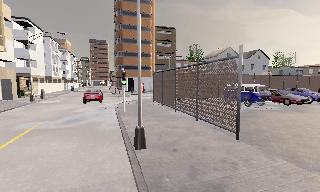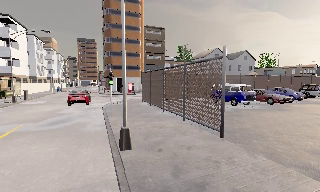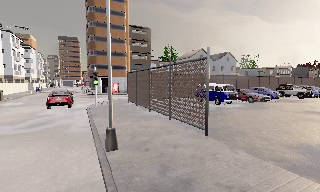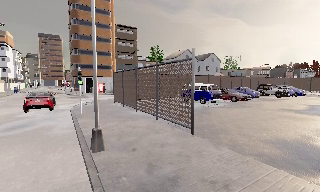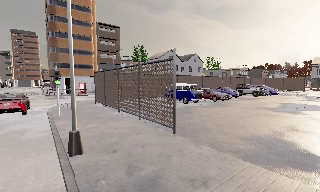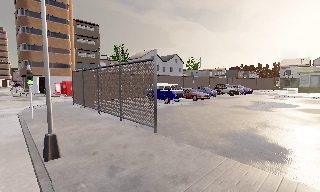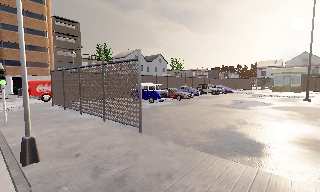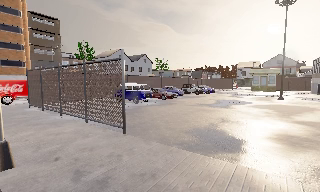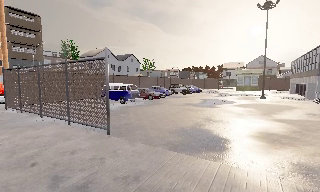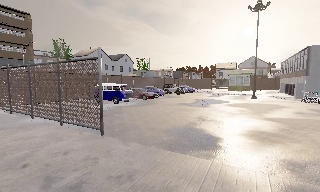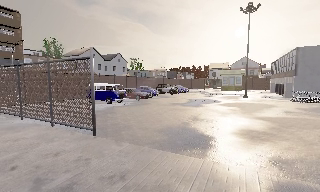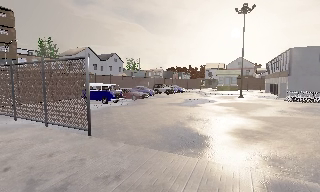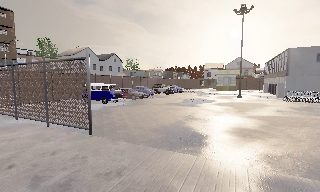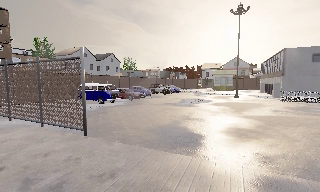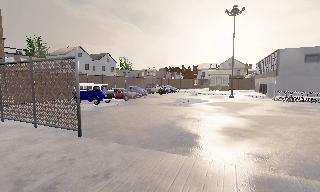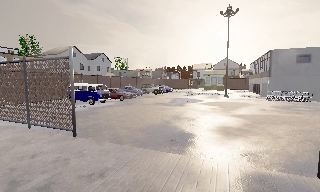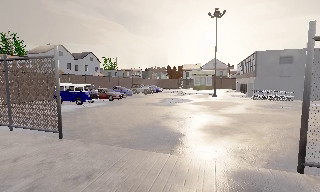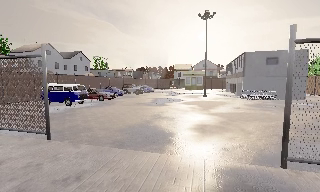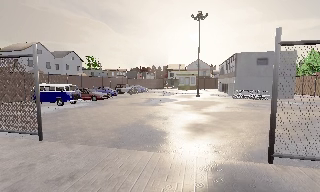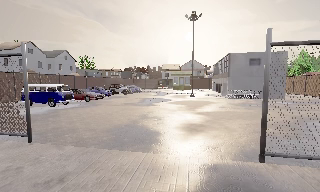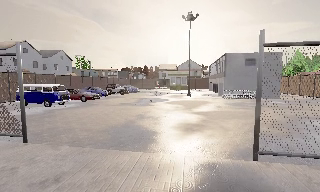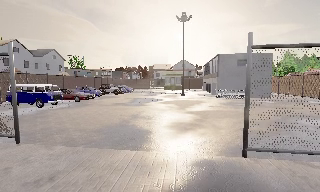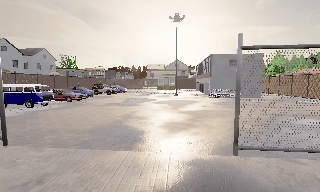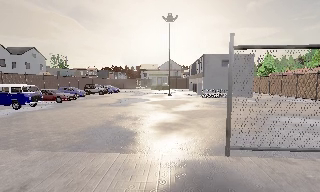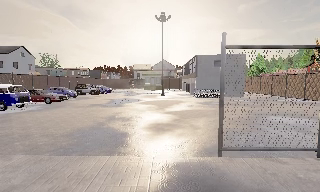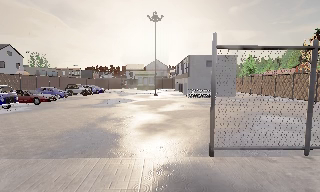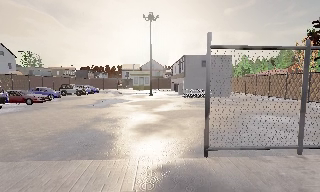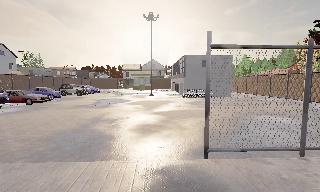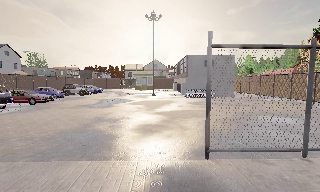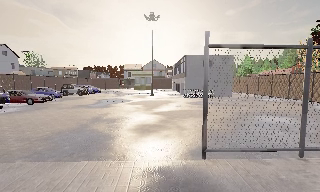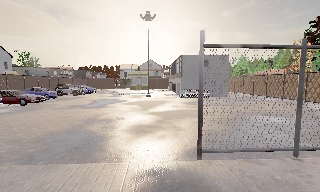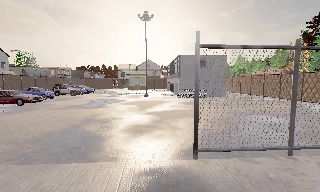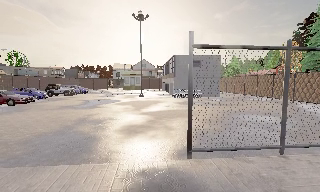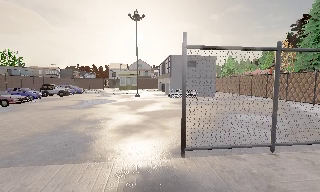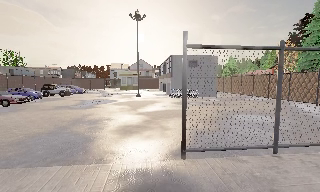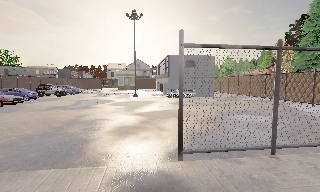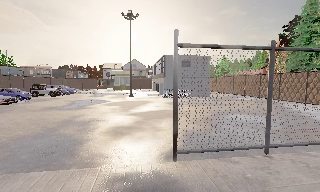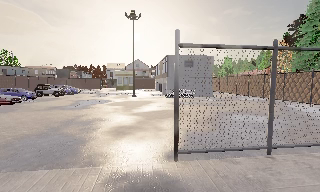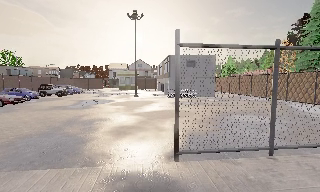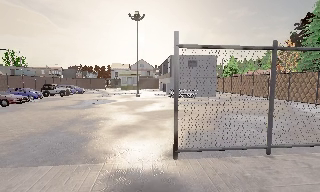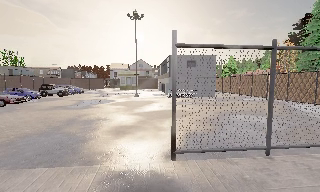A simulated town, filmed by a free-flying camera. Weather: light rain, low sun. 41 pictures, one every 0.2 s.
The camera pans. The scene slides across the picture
to the left.
The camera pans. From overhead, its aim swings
clockwise.
0.0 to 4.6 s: The camera swings to its right by about 70 degrees, and the scene slides to the left. It travels to its right and backward, about 1 m, so close, fixed things drift to the left.
4.6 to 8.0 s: The camera travels to its right and forward, about 1 m, so close, fixed things drift to the left.
The film runs backward here.
